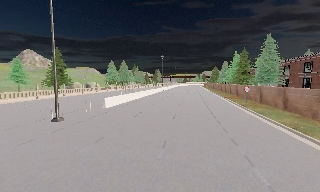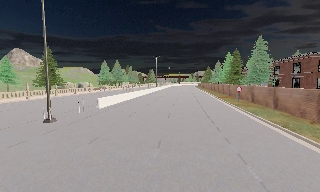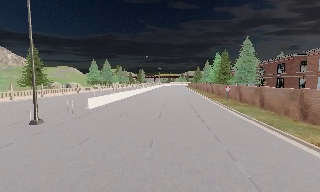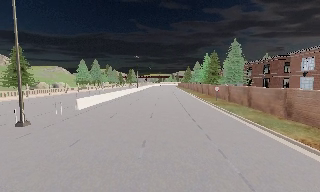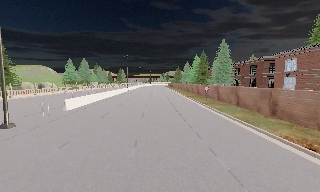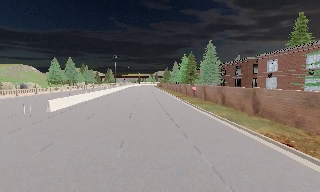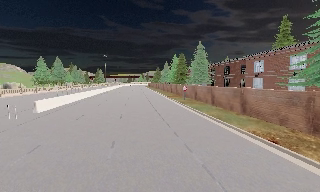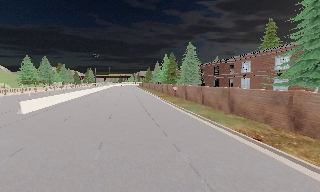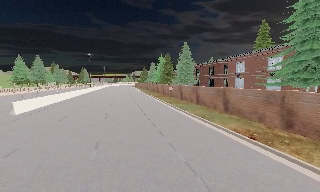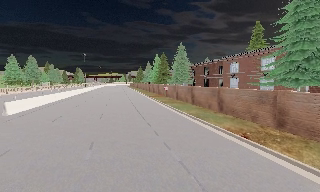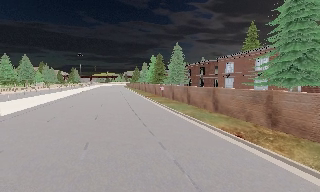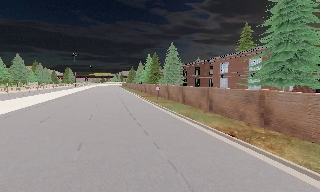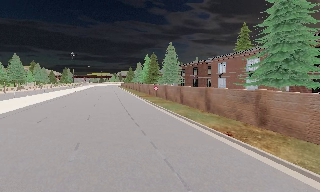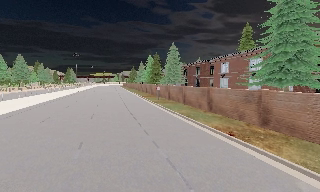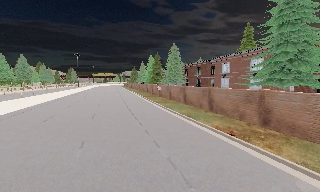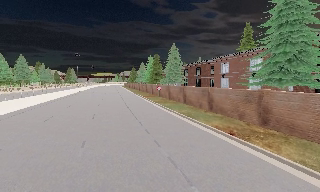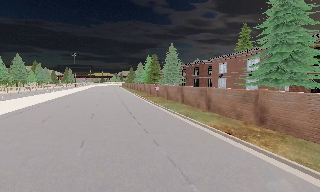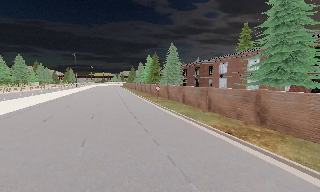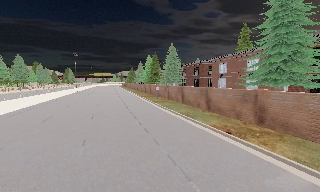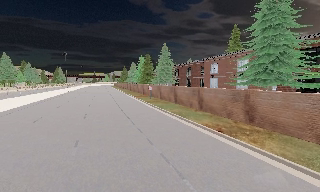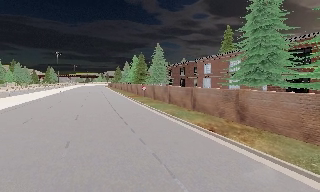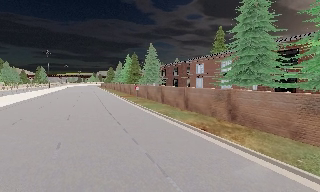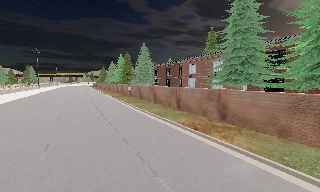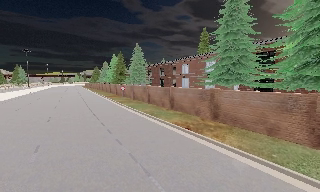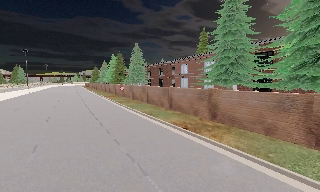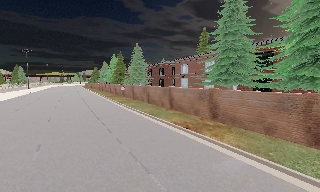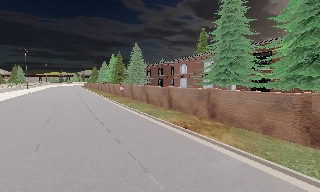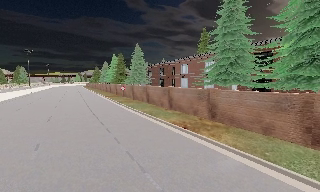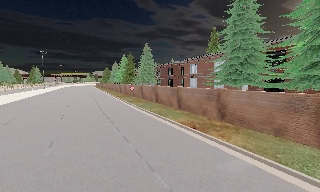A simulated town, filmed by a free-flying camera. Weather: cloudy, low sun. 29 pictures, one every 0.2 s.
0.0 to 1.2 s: The scene slides to the left, as the camera pans about 20 degrees to its right.
1.2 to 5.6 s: The camera pans to its right, which is clockwise from overhead, by about 15 degrees. It travels backward and to its right, about 1.5 m, so what stands in front gets smaller.
The film runs backward here.
